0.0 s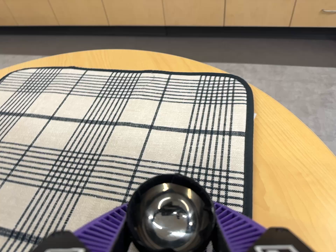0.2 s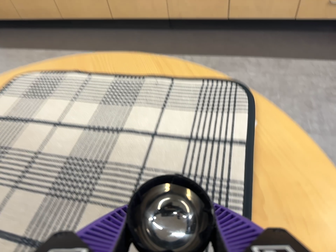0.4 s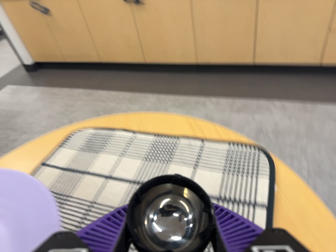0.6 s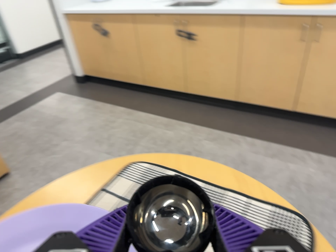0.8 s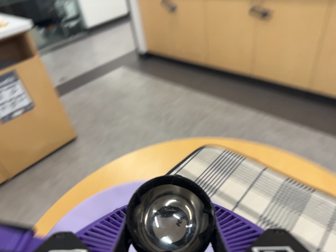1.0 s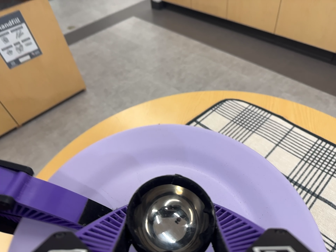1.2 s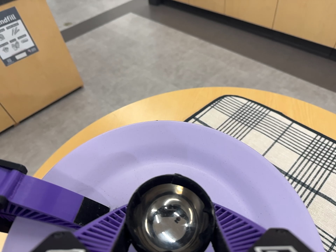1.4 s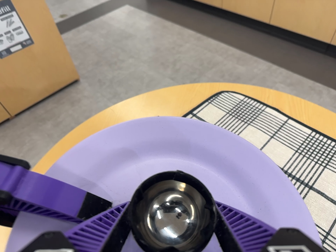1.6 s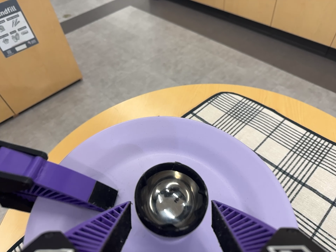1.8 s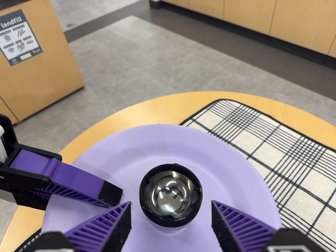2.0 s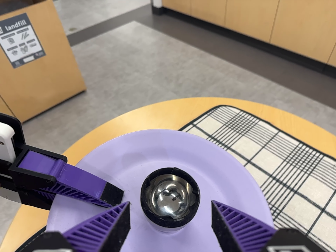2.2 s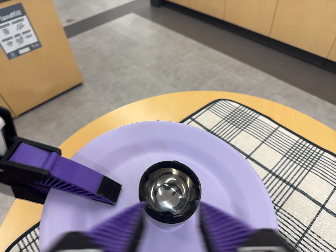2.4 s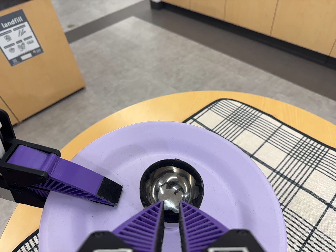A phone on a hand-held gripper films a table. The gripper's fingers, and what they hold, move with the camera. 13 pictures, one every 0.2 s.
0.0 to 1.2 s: The camera pans to its left by about 25 degrees. It travels to its left and toward the top of its view, about 22 cm, so close, fixed things drift to the right. It rolls about its line of sight by about 20 degrees, and the scene rotates clockwise.
1.2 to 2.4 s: The camera travels backward, about 5 cm, so what stands in front gets smaller.
The film runs backward here.
